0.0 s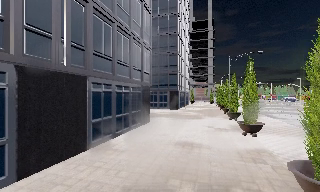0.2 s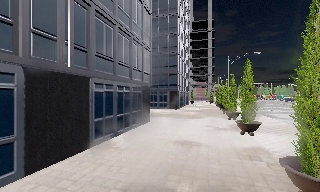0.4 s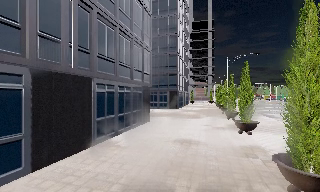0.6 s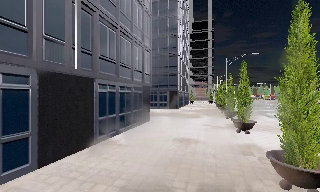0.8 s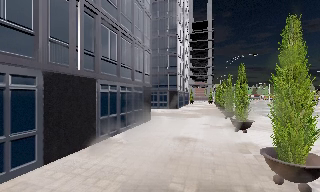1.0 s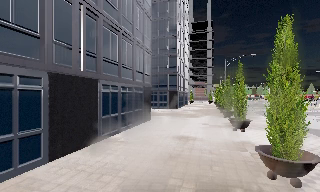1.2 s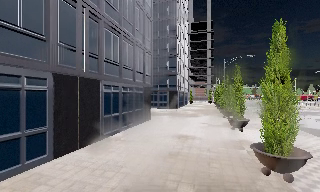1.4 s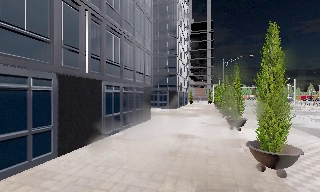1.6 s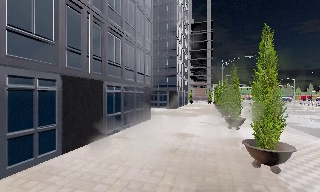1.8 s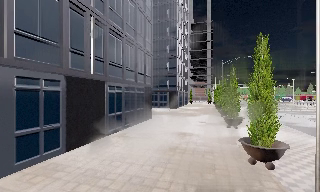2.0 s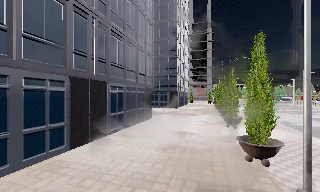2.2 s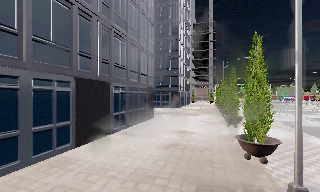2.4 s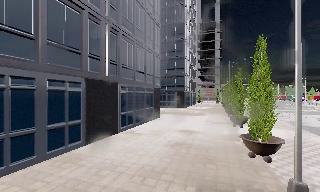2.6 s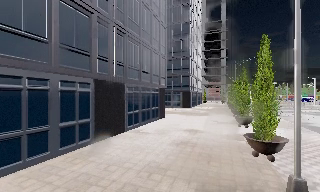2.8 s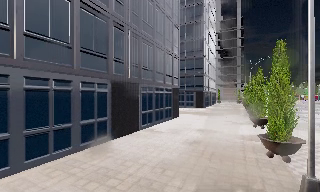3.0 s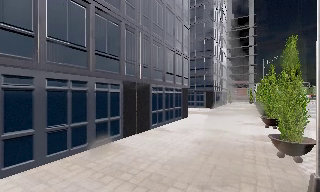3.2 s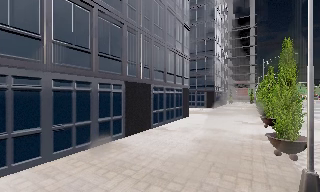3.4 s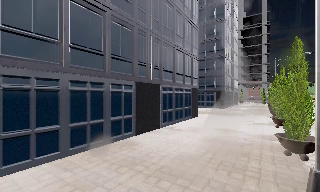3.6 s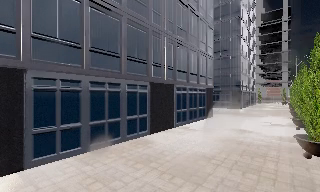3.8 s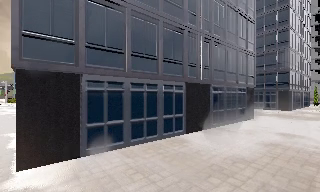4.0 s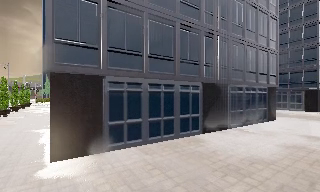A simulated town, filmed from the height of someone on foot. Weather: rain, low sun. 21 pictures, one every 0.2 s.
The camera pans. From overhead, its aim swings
counterclockwise.
The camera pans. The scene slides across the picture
to the right.
0.0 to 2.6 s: The camera travels backward, about 3.5 m, so what stands in front gets smaller.
2.6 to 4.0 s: The scene slides to the right, as the camera pans about 35 degrees to its left. It travels backward, about 2 m.
The film runs backward here.
